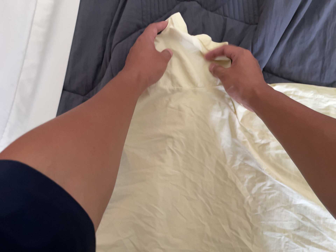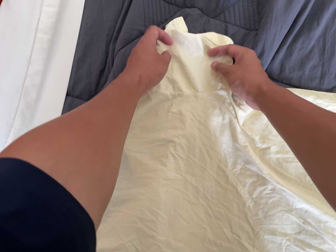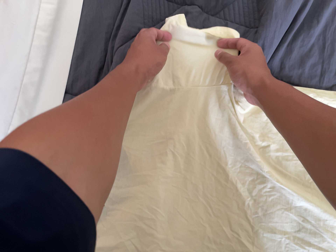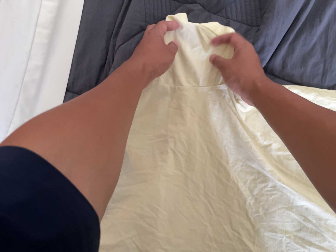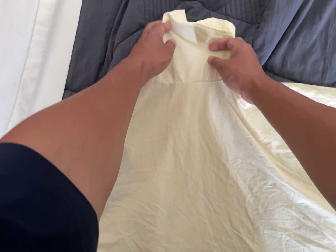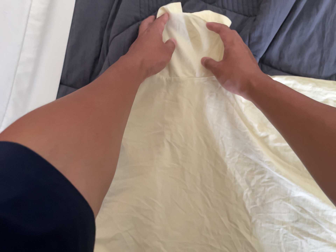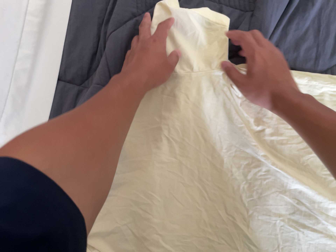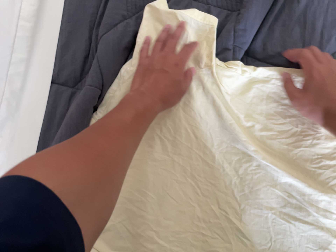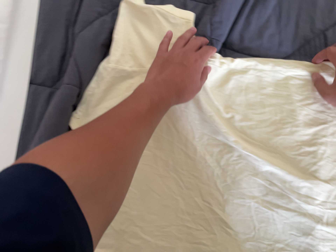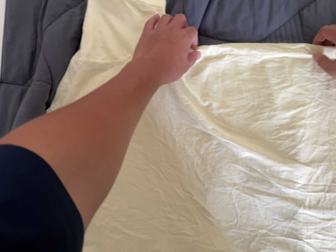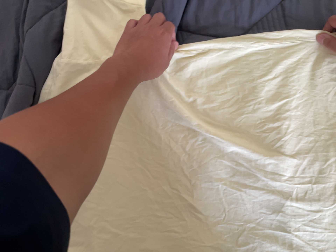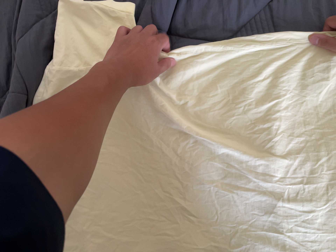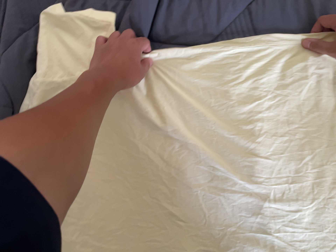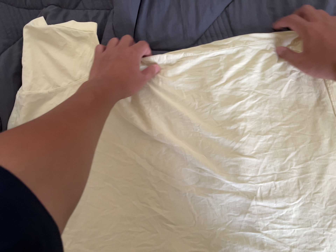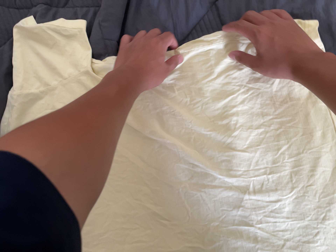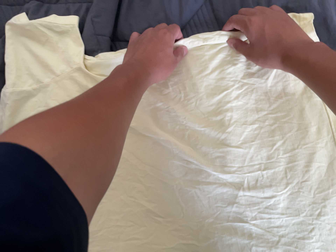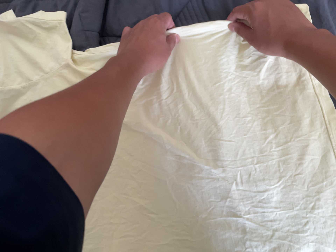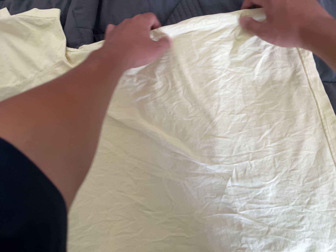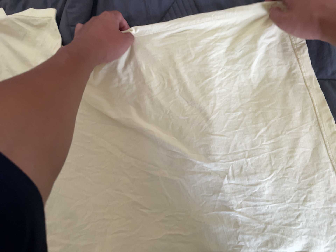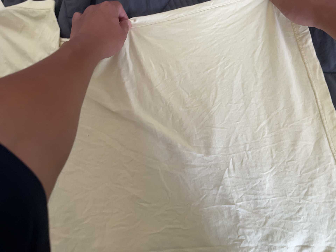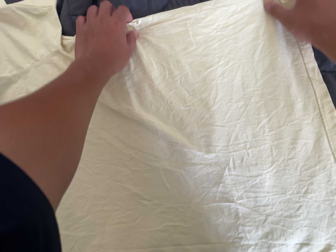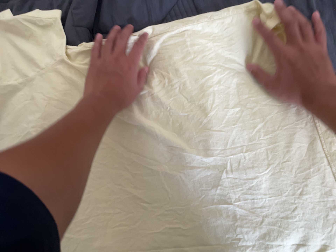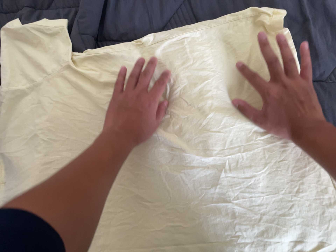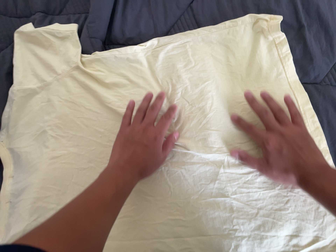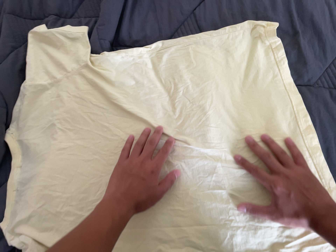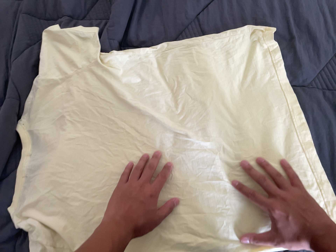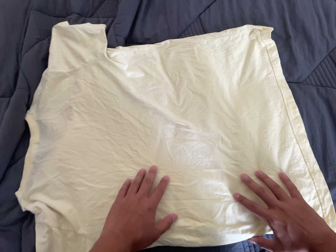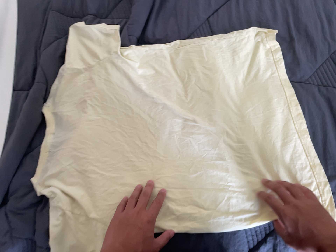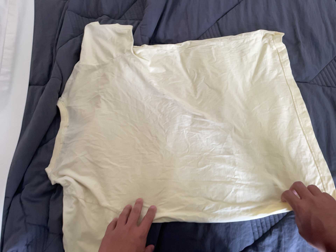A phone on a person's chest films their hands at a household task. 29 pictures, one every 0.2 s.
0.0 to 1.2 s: The camera shifts only a little, or ends up much as it began.
1.2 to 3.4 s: The camera travels to its right, about 24 cm, so close, fixed things drift to the left. It rolls about its line of sight by about 20 degrees, and the scene rotates counterclockwise.
3.4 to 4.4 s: The camera shifts only a little, or ends up much as it began.
4.4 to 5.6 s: The camera travels backward and toward the bottom of its view, about 26 cm, so what stands in front gets smaller. Its aim tips toward the top of its view by about 10 degrees. It rolls about its line of sight by about 10 degrees, and the scene rotates clockwise.
The film runs forward here.
